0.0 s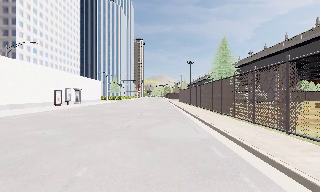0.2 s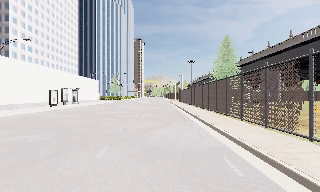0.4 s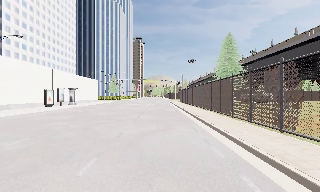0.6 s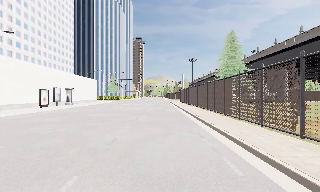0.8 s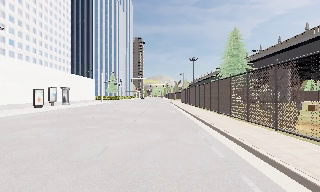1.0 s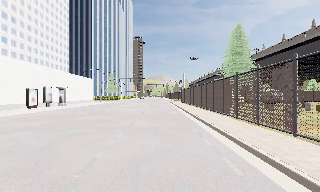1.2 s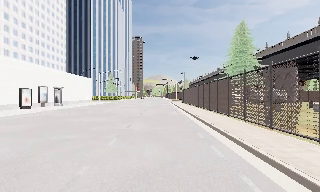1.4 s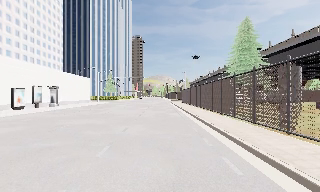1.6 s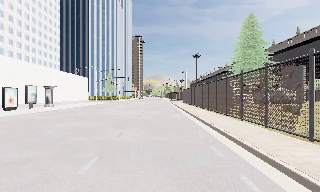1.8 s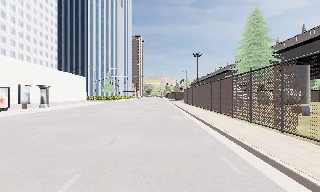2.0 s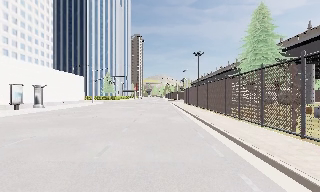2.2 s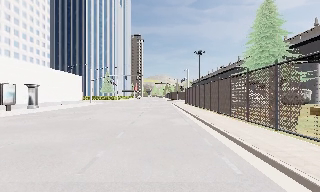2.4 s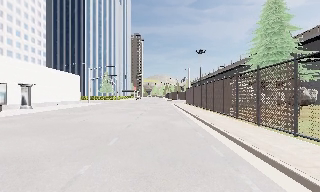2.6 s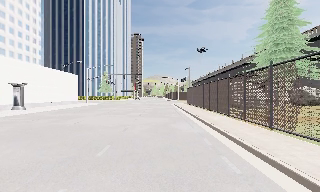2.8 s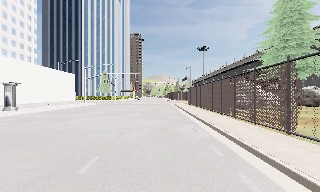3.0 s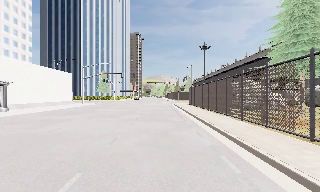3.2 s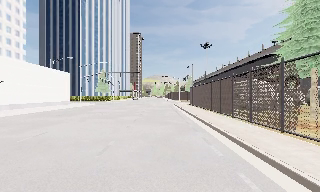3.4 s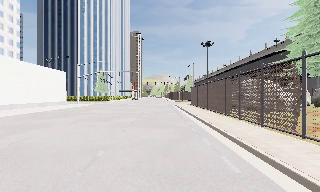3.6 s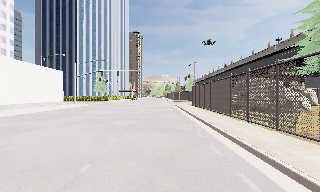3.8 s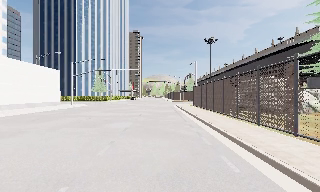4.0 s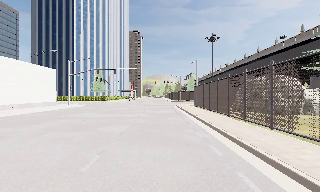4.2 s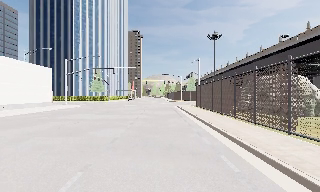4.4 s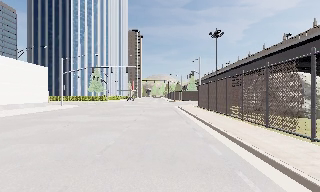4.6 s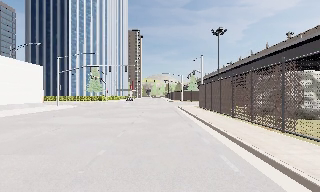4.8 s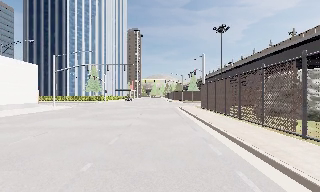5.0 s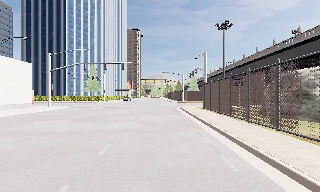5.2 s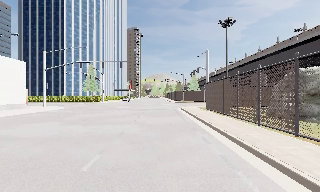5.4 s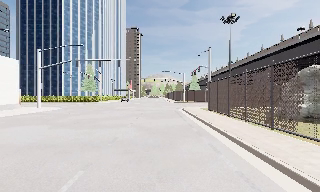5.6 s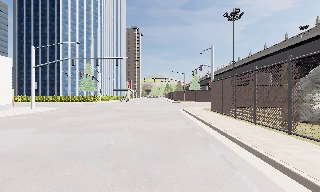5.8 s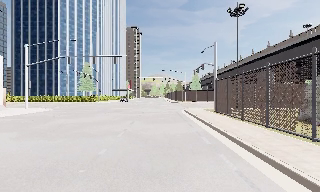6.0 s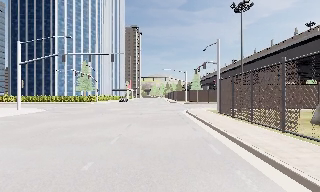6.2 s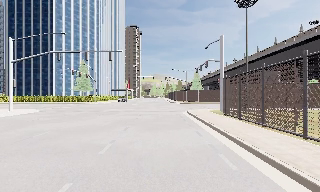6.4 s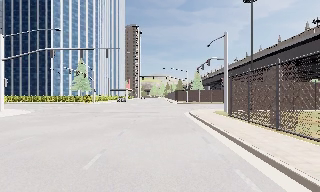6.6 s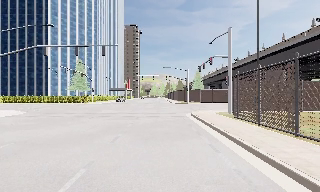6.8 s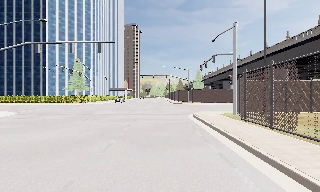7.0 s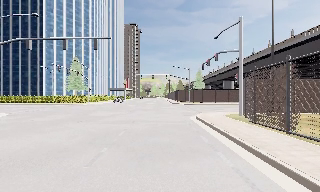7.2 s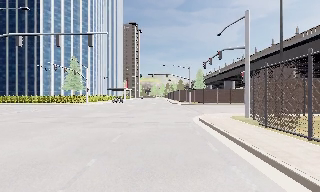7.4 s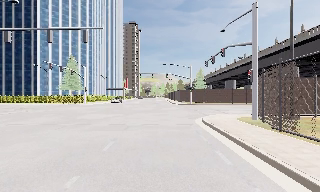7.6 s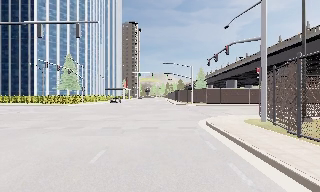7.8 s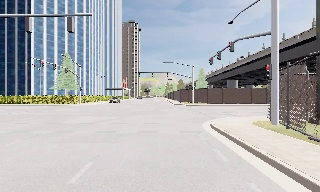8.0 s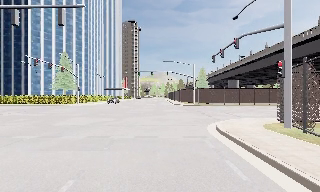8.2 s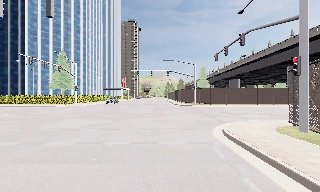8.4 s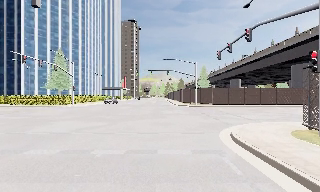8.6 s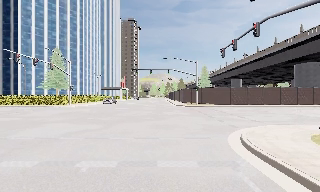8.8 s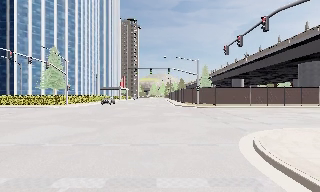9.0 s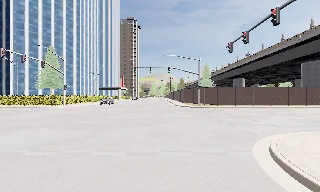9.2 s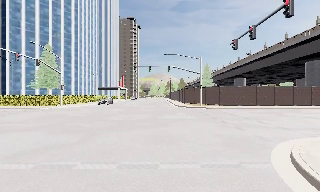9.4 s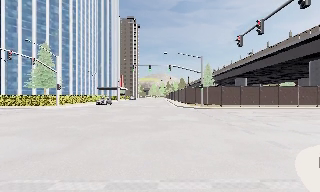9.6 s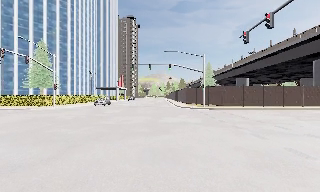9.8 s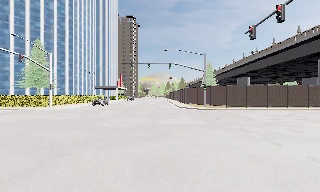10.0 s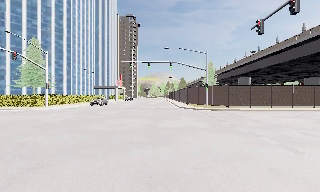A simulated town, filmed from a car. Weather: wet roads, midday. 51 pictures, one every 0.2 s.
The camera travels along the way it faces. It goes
forward.
0.0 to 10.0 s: The camera travels forward, about 50 m, so what stands in front looms larger.
The film runs forward here.
